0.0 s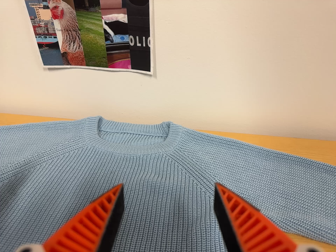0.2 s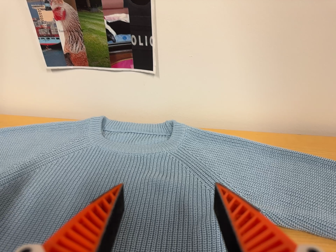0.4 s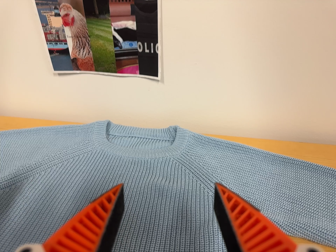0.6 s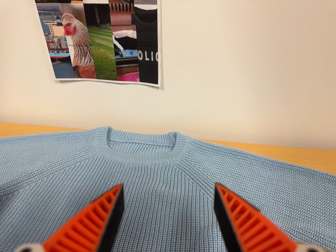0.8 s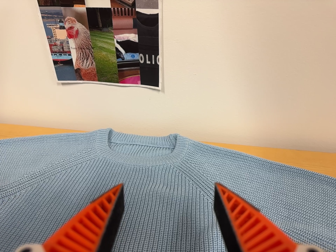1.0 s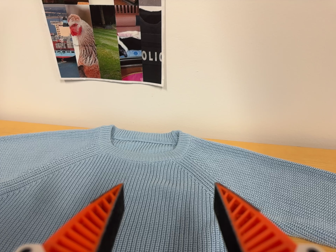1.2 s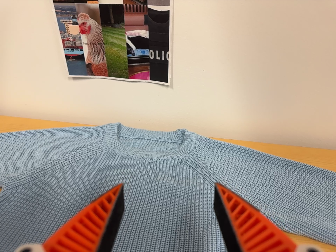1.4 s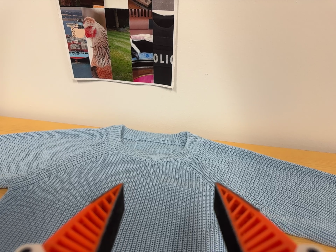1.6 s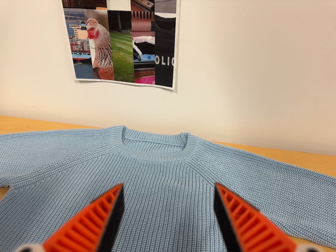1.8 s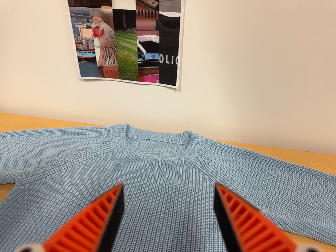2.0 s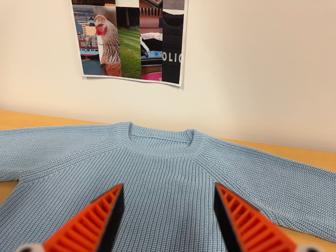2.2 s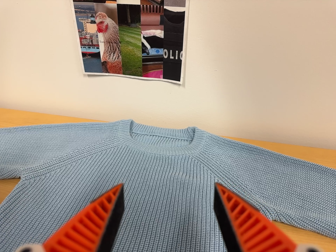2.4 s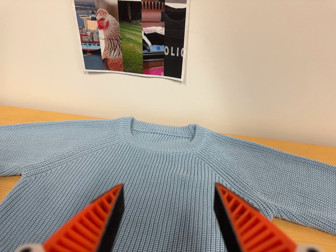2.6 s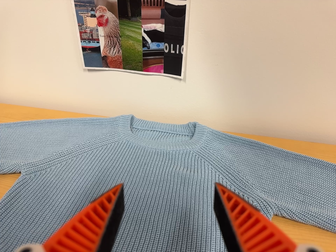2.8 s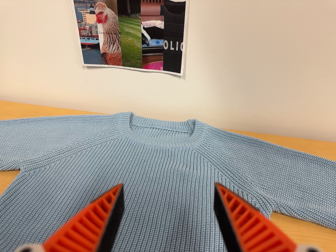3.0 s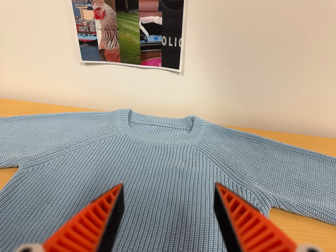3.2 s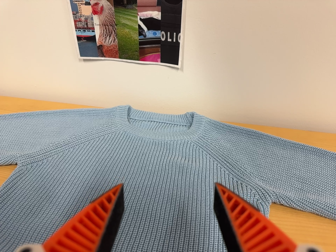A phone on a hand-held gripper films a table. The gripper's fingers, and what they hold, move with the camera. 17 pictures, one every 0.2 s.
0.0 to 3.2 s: The camera travels backward, about 6 cm, so what stands in front gets smaller.
The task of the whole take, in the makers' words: left arm across.
The film runs forward here.
